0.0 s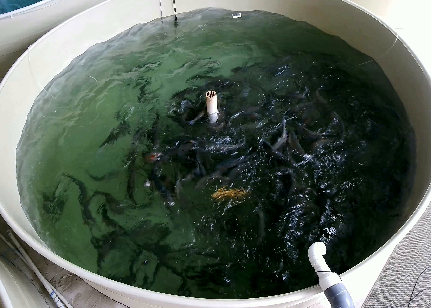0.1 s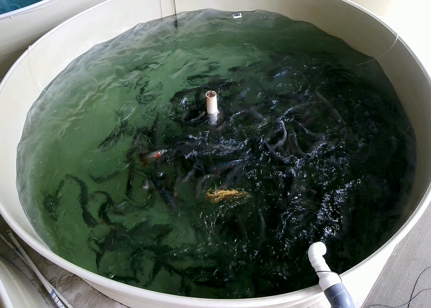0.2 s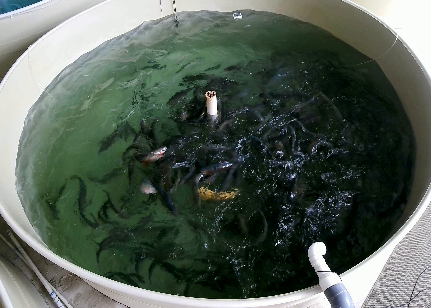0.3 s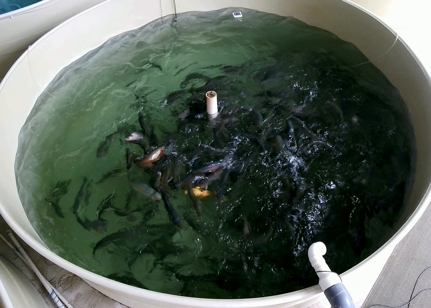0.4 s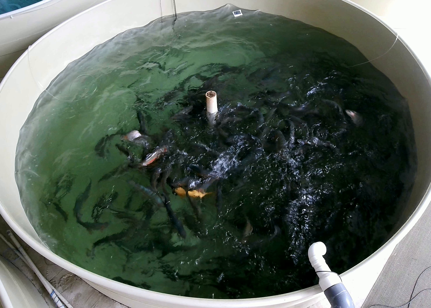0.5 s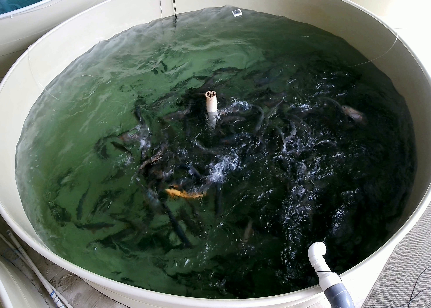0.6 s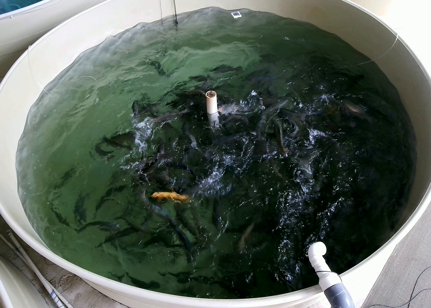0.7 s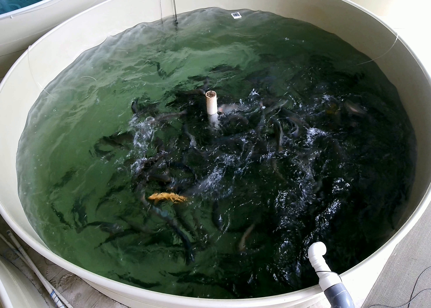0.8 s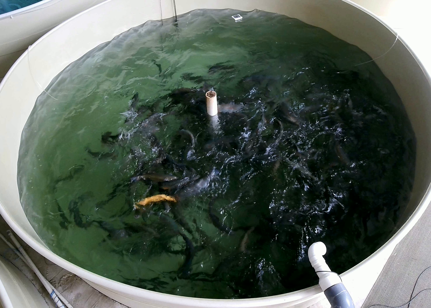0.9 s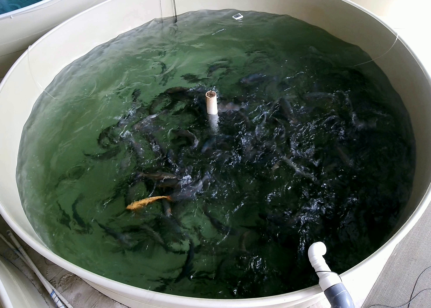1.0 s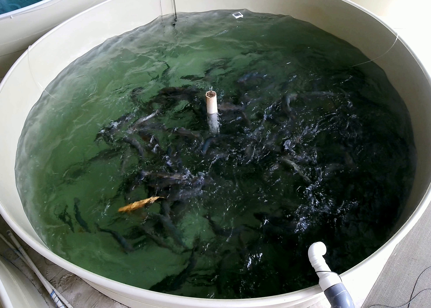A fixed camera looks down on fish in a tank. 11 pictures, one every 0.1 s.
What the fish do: Strong feeding.
